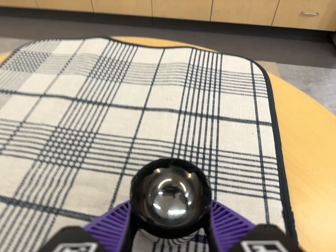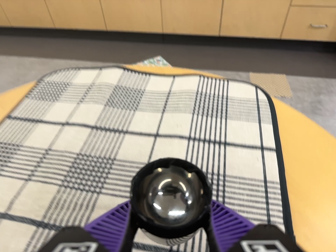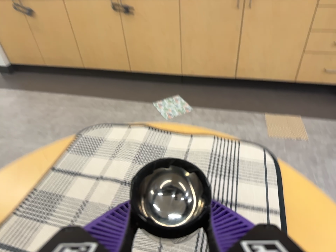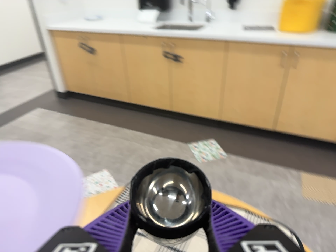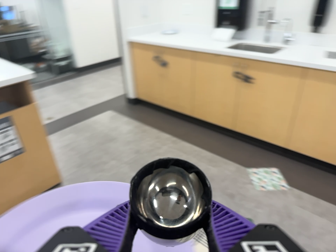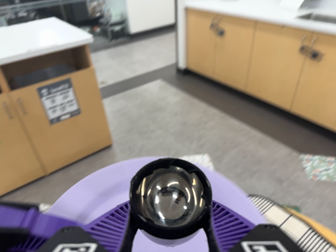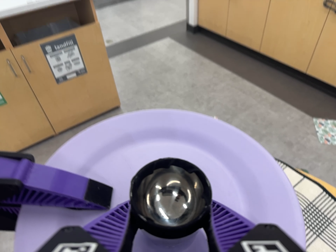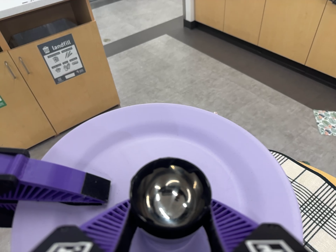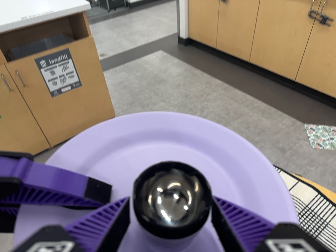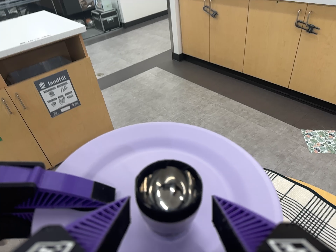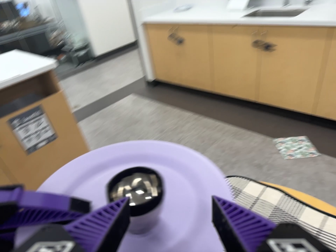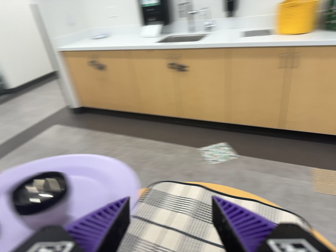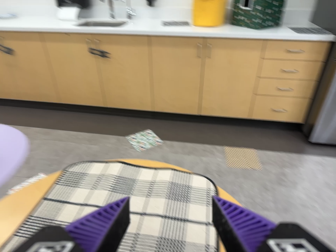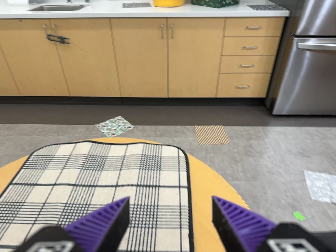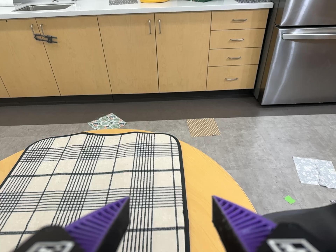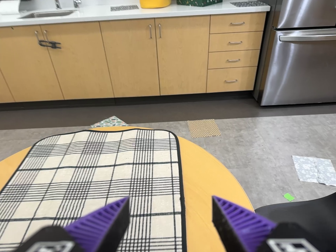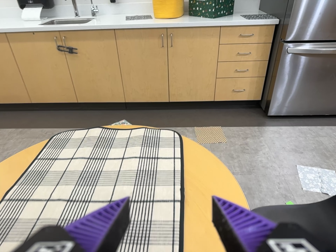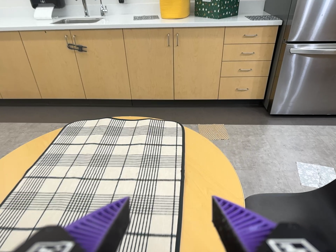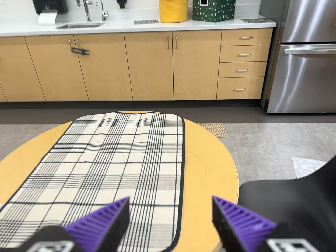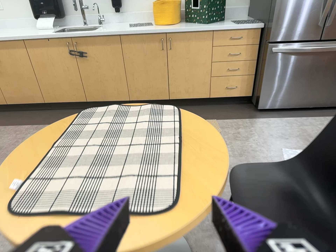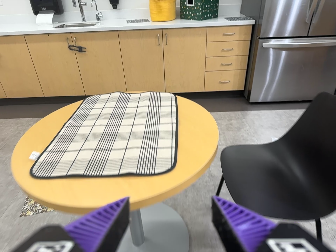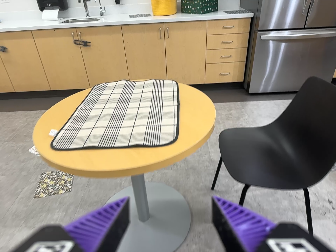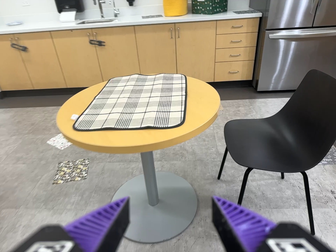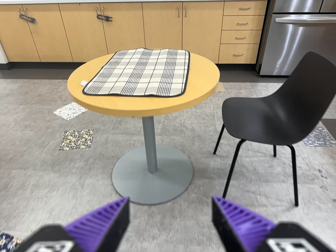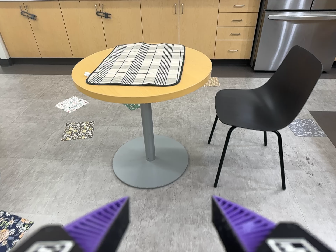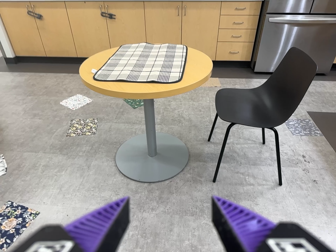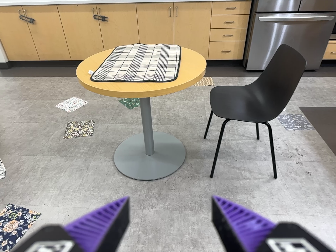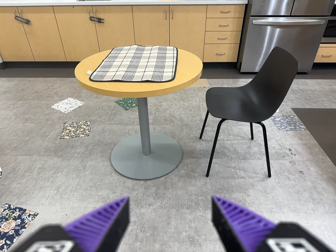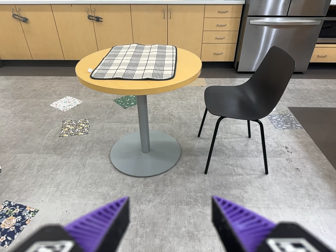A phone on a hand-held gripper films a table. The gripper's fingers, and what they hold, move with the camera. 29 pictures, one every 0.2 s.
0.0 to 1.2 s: The camera pans to its left by about 40 degrees. It travels toward the top of its view, backward and to its left, about 34 cm, so close, fixed things drift downward. It rolls about its line of sight by about 25 degrees, and the scene rotates clockwise.
1.2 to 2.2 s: The camera pans to its right by about 20 degrees. It travels backward, to its right and toward the bottom of its view, about 14 cm, so what stands in front gets smaller. Its aim tips toward the top of its view by about 20 degrees. It rolls about its line of sight by about 20 degrees, and the scene rotates counterclockwise.
2.2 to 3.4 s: The scene slides to the left, as the camera pans about 20 degrees to its right. It travels toward the bottom of its view and backward, about 32 cm, so close, fixed things drift upward.
3.4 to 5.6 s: The camera travels backward and toward the bottom of its view, about 100 cm, so what stands in front gets smaller.
The film runs backward here.
